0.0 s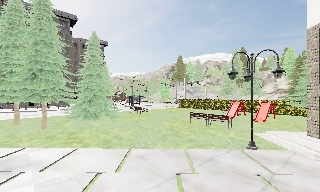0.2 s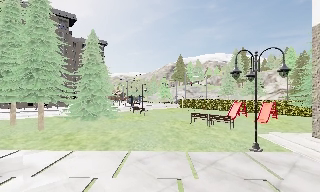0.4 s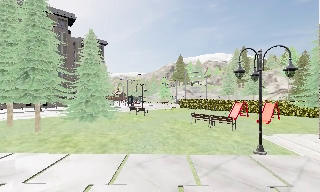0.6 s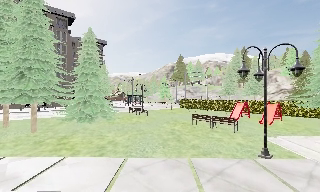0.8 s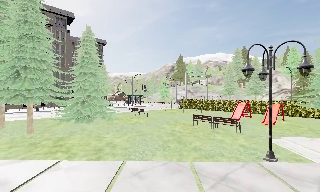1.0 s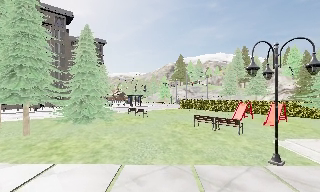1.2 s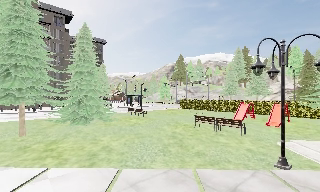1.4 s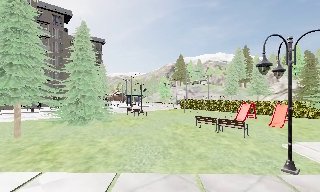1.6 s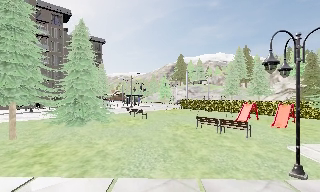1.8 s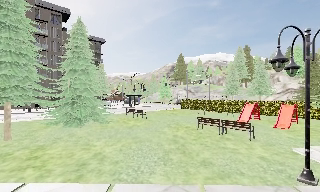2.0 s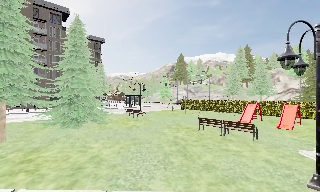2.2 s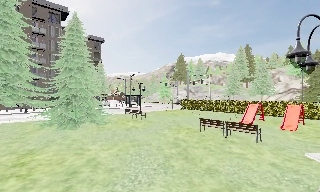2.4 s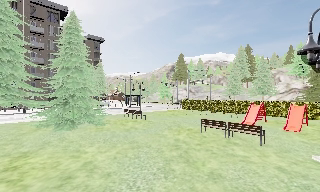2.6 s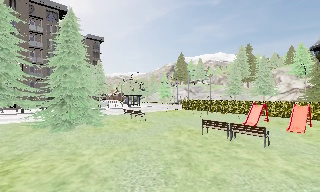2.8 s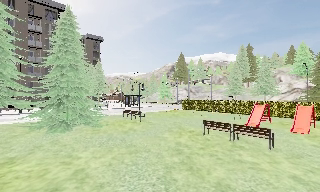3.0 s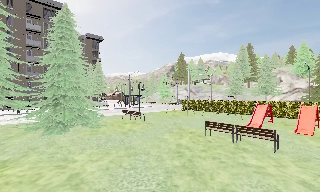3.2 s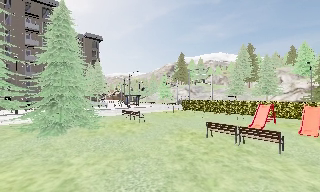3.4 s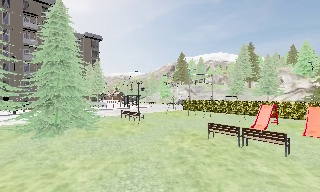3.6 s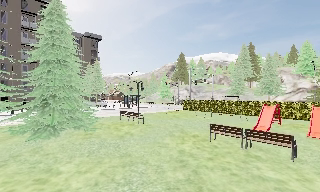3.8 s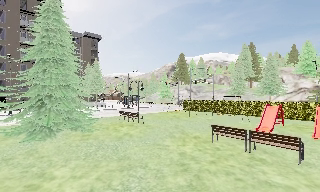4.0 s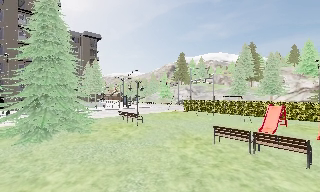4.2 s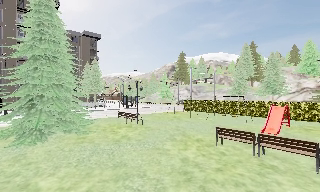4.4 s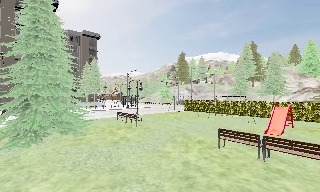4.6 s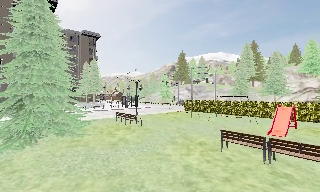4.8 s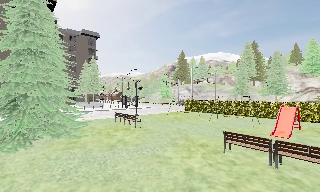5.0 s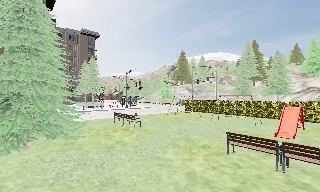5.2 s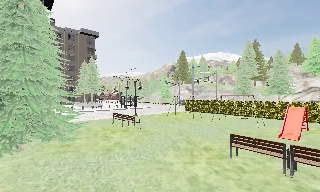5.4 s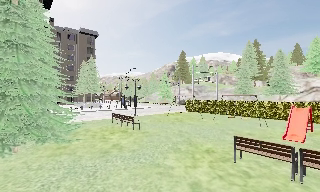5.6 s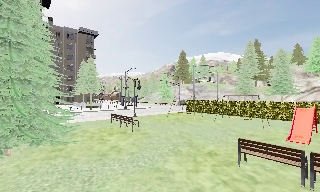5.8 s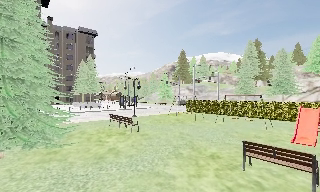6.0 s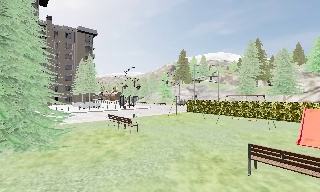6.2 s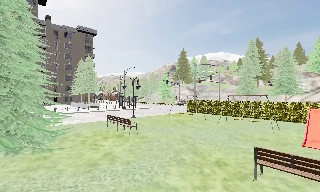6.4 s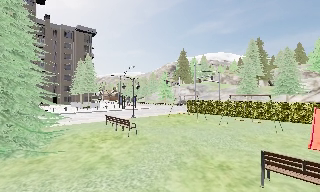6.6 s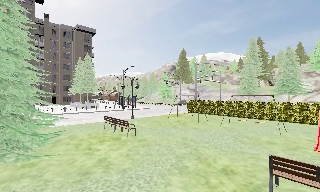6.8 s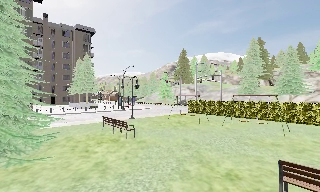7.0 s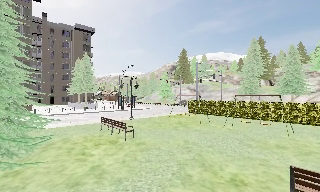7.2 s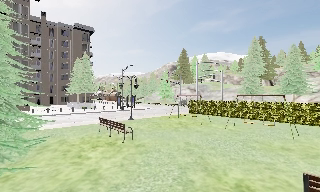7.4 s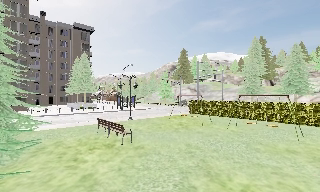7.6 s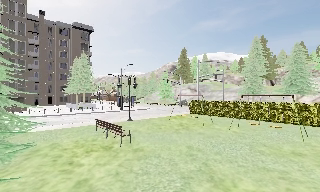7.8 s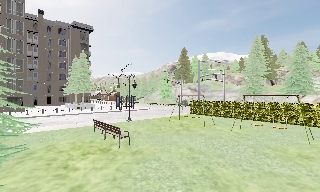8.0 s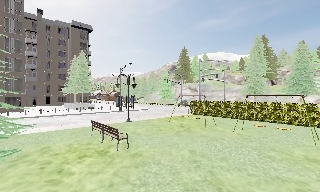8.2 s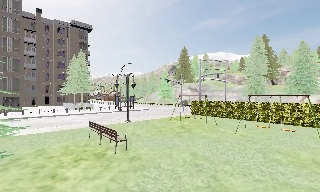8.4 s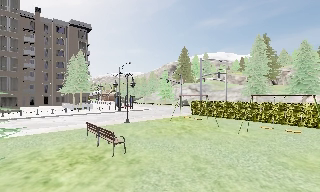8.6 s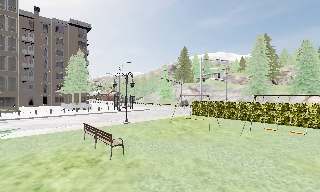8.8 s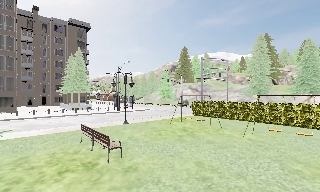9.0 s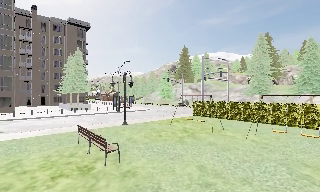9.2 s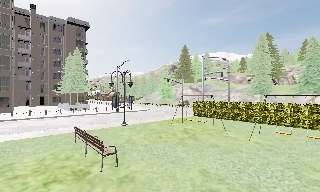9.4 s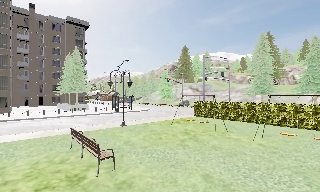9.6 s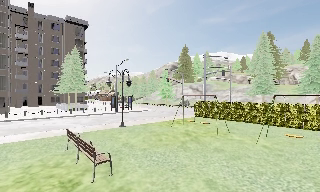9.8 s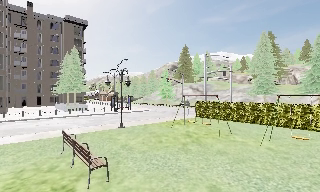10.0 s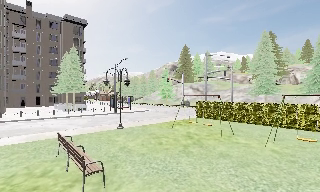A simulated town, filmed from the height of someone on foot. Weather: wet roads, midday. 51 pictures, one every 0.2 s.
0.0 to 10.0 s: The camera travels forward, about 16 m, so what stands in front looms larger.
The film runs forward here.
